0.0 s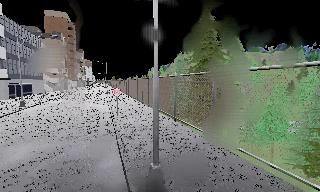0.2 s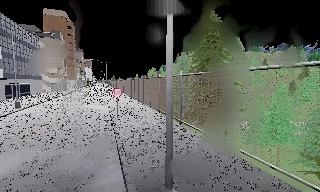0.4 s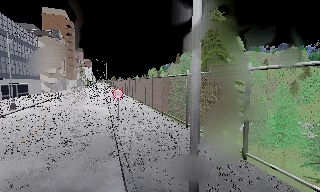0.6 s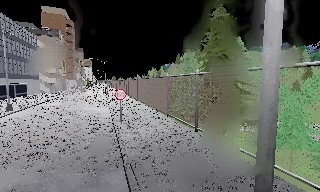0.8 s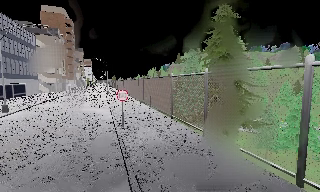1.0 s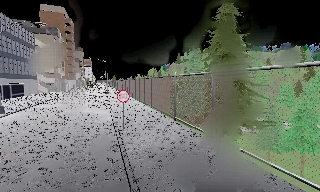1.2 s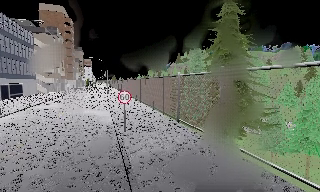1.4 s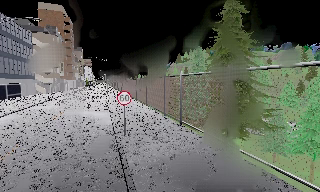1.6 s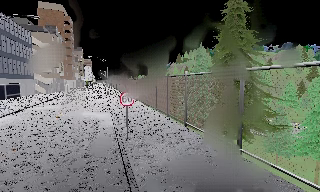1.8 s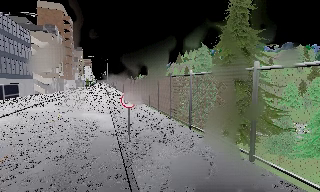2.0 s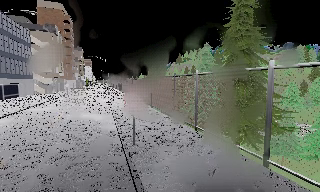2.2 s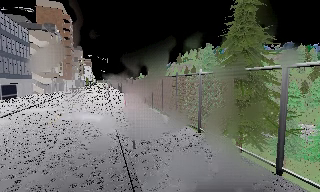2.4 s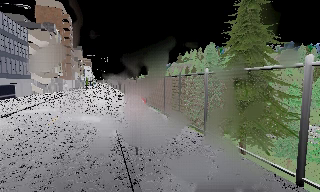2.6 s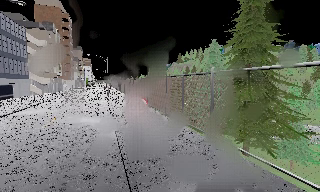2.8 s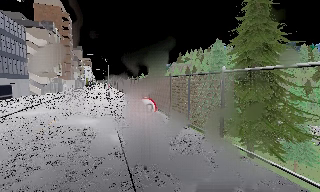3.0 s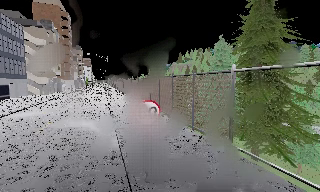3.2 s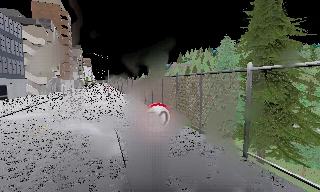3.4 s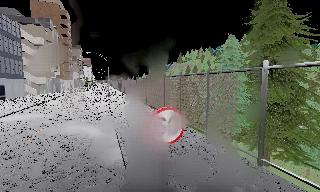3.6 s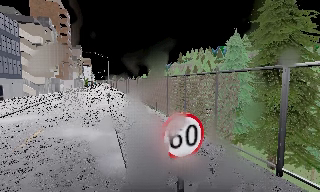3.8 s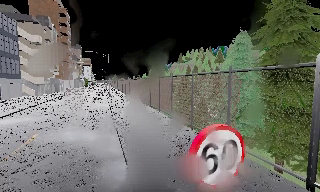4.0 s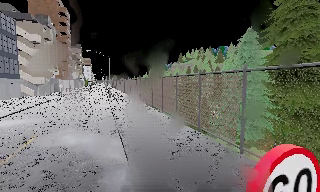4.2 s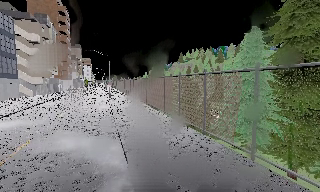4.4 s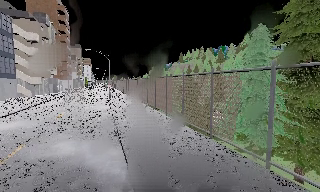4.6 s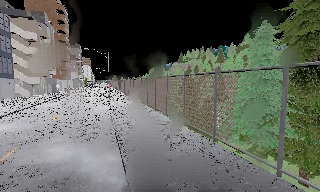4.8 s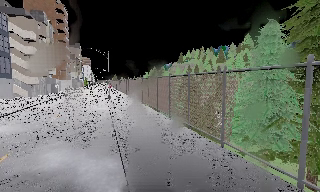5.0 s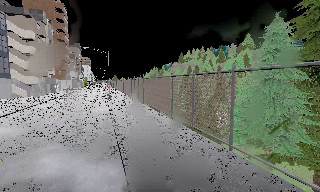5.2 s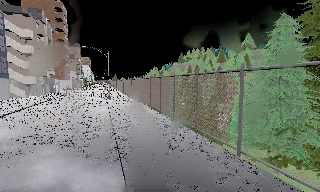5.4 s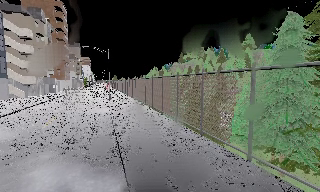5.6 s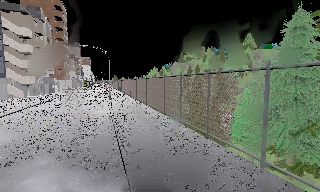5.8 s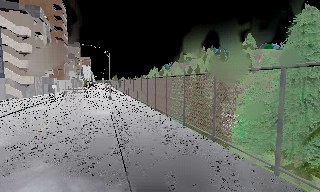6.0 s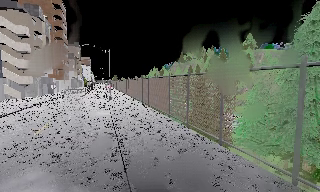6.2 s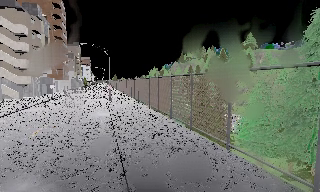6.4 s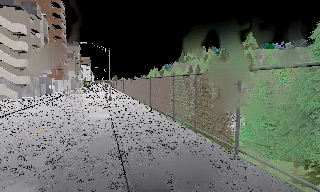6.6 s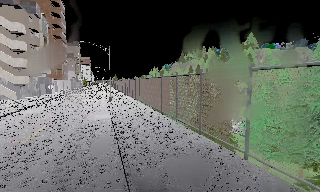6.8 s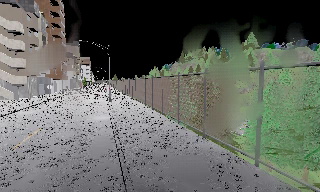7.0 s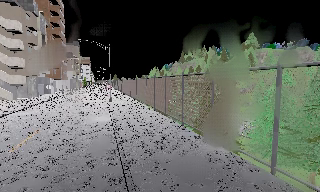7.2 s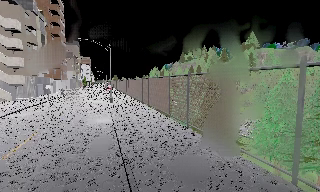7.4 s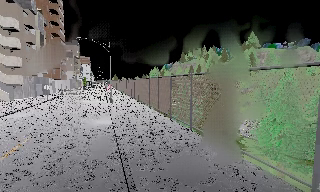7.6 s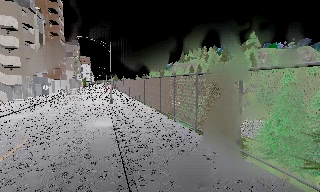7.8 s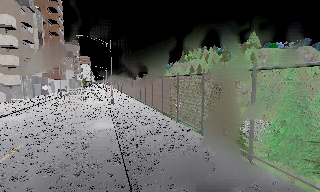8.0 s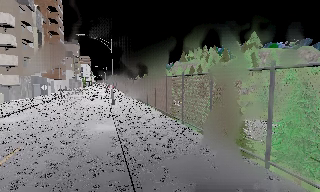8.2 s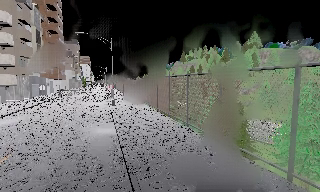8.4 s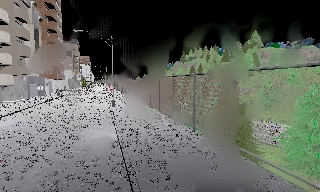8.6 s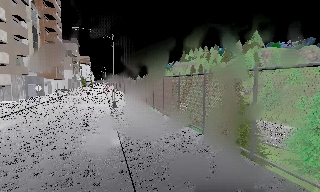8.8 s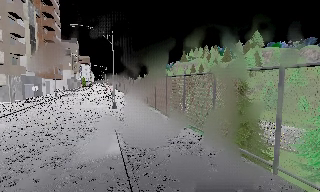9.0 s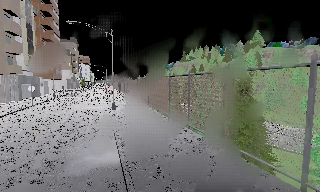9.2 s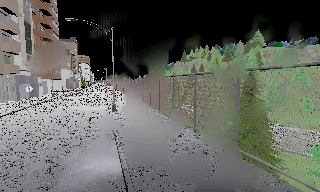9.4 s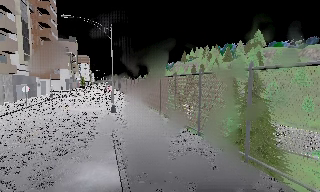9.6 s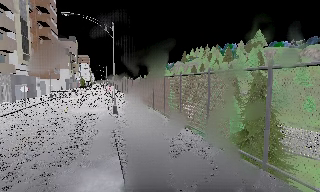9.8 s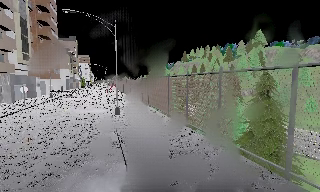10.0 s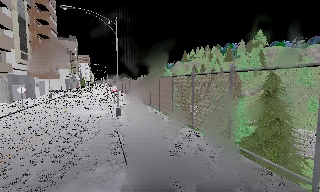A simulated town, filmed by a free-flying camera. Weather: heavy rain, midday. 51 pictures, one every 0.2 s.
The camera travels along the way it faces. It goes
forward.
0.0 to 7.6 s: The camera travels forward, about 20 m, so what stands in front looms larger.
7.6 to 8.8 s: The camera travels forward, about 4 m, so what stands in front looms larger. It gains speed.
8.8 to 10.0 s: The camera travels forward, about 3.5 m, so what stands in front looms larger.
The film runs forward here.
